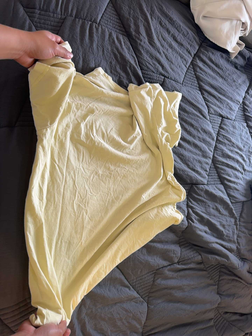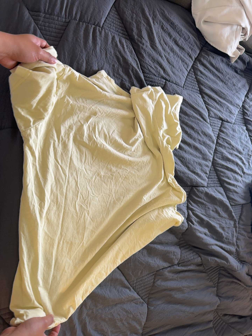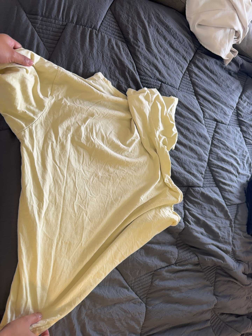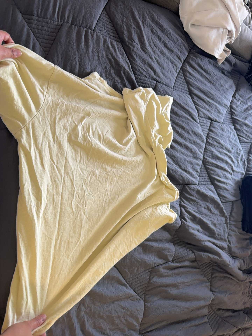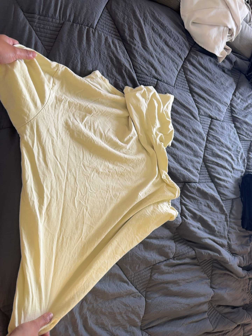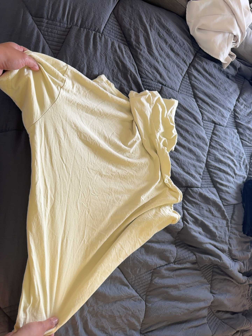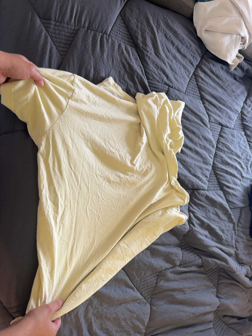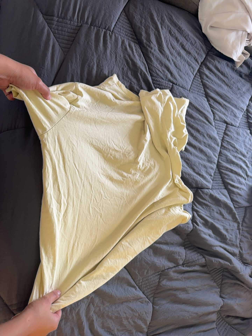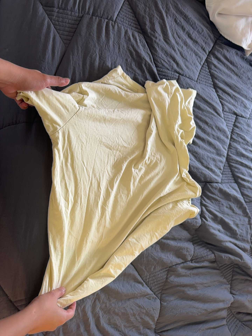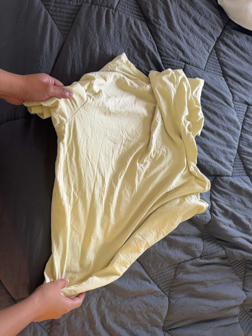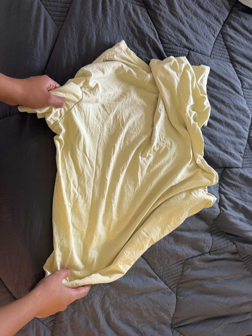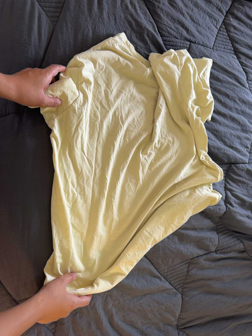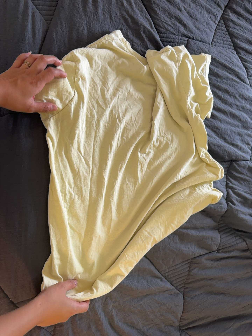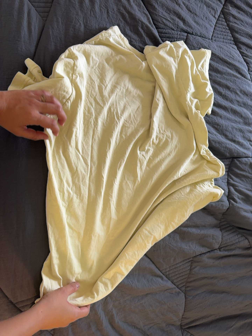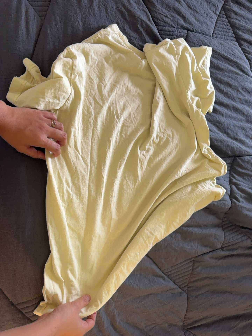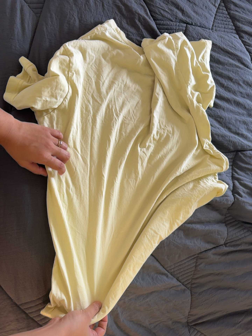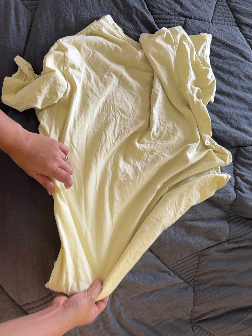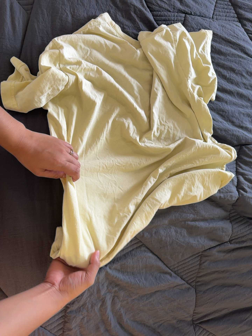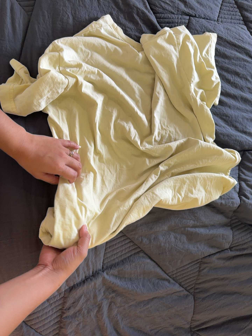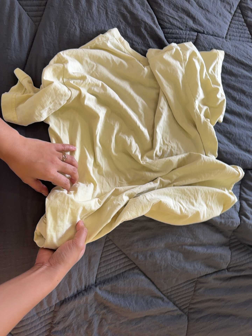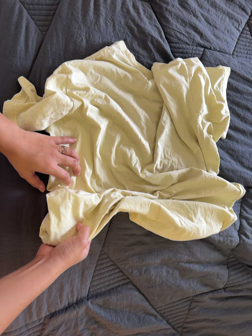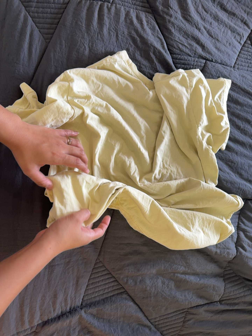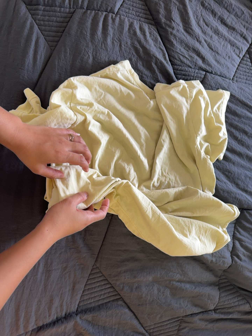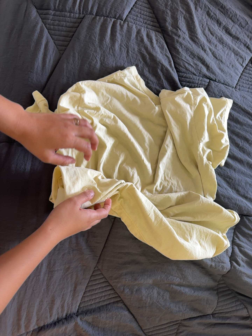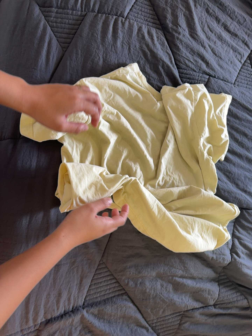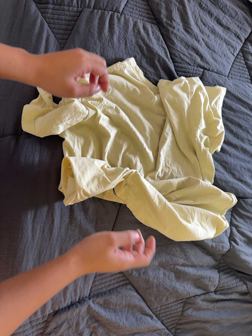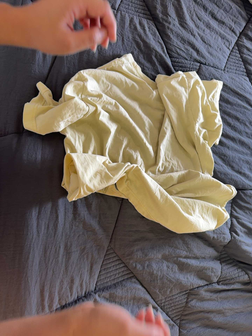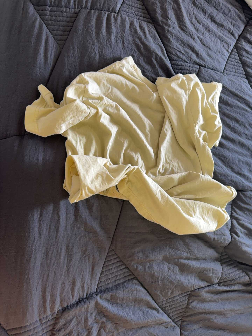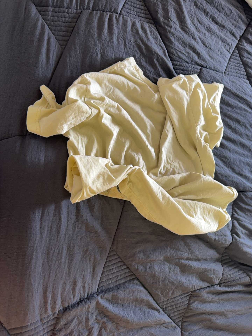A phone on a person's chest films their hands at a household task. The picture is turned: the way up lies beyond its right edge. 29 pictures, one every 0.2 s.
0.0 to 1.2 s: The camera shifts only a little, or ends up much as it began.
1.2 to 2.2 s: The camera pans to its left by about 10 degrees. It travels to its right and forward, about 12 cm.
2.2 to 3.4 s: The camera shifts only a little, or ends up much as it began.
3.4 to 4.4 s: The camera travels toward the top of its view, about 6 cm, so close, fixed things drift downward. It rolls about its line of sight by about 10 degrees, and the scene rotates clockwise.
4.4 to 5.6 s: The camera travels to its left, about 7 cm.
The film runs backward here.
